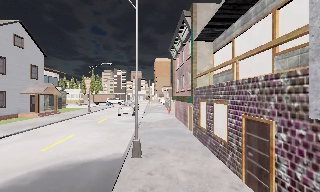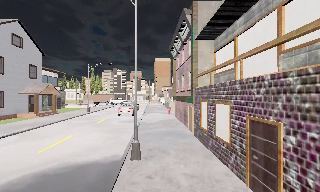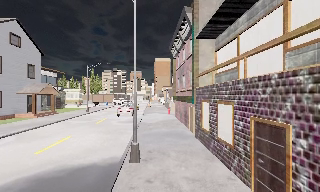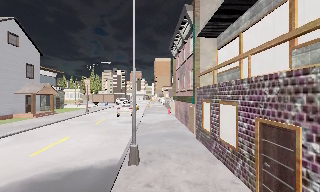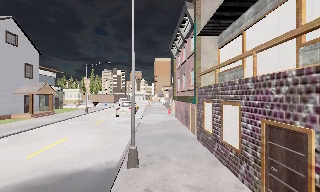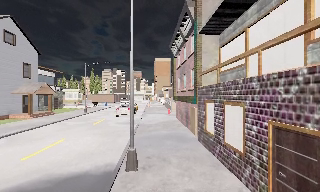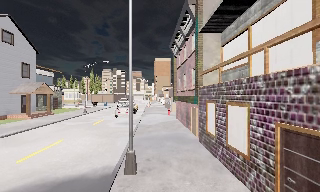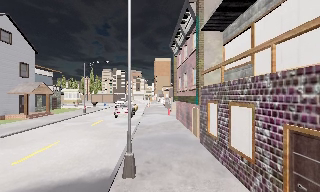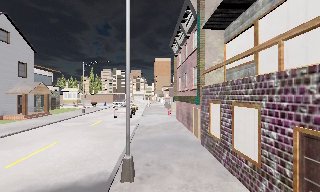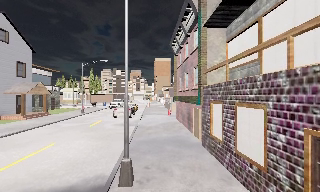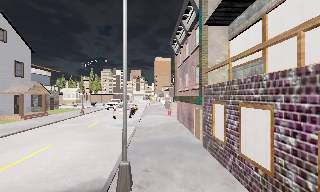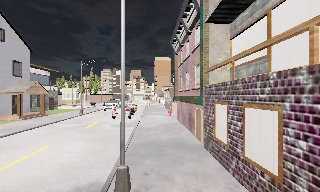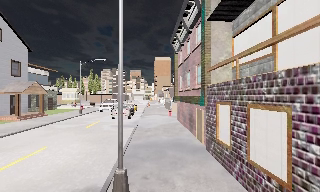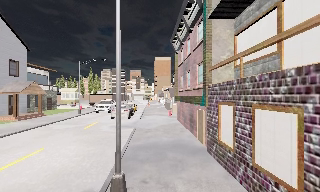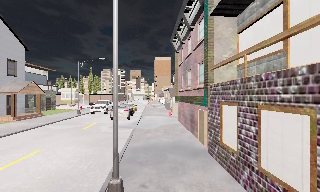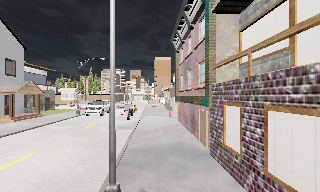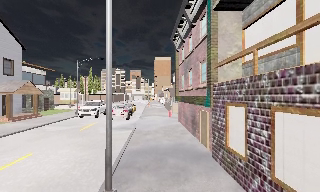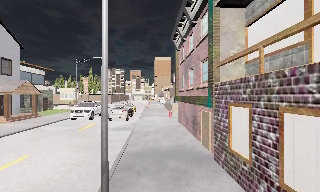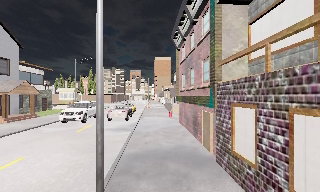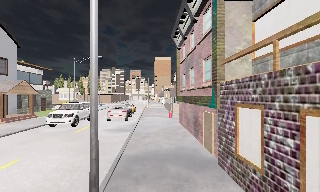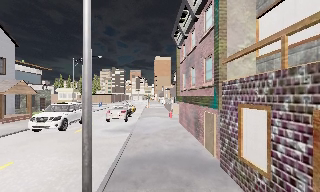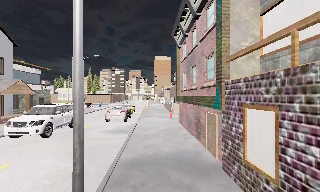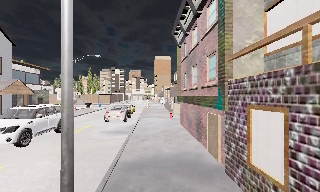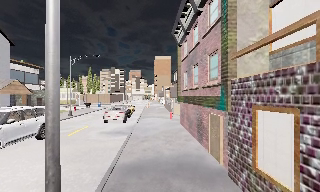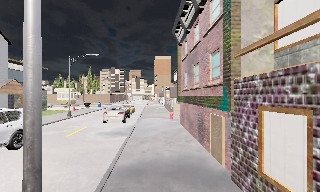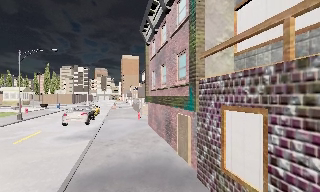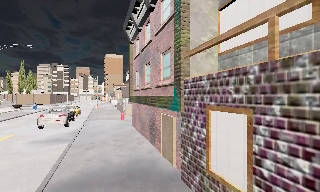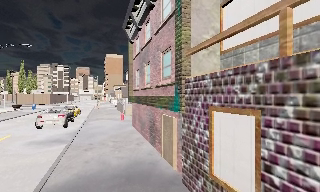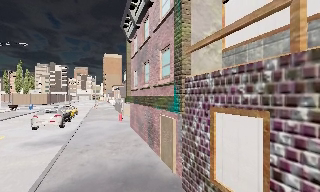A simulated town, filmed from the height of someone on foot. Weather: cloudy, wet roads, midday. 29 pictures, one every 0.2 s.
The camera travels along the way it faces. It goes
forward.
0.0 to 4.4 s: The camera travels forward, about 5 m, so what stands in front looms larger.
4.4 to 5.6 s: The camera pans to its right, which is clockwise from overhead, by about 15 degrees. It travels forward, about 1.5 m, so what stands in front looms larger.
The film runs forward here.
